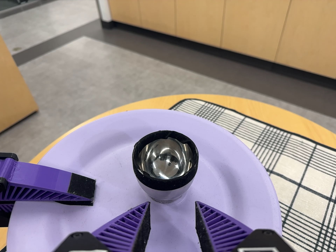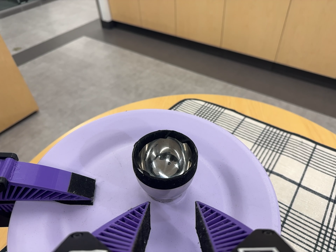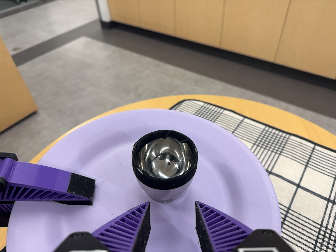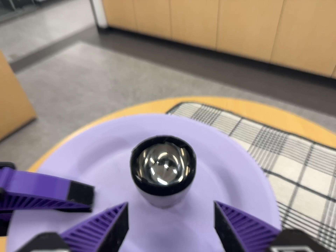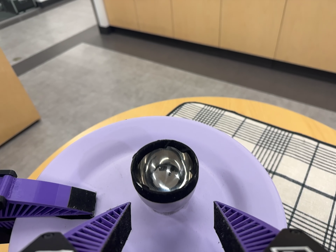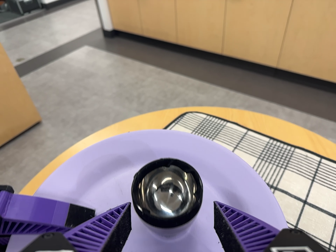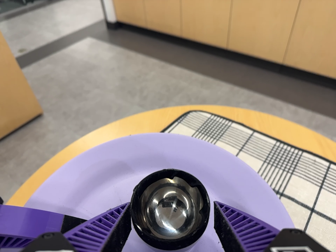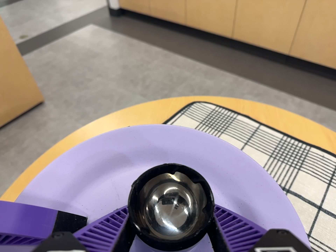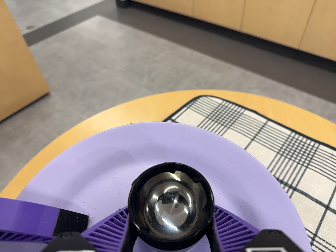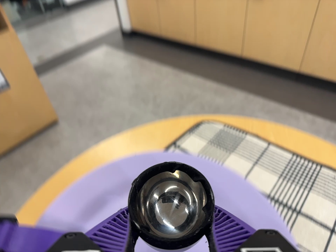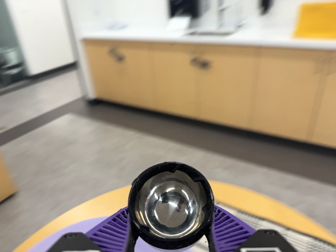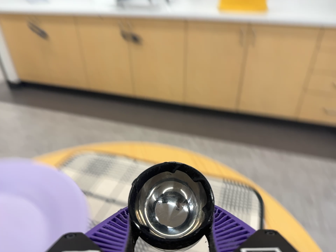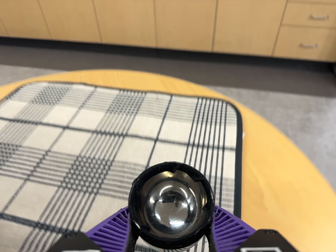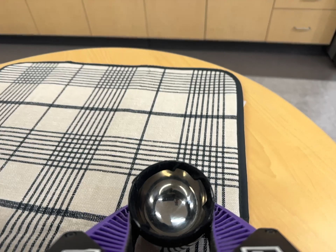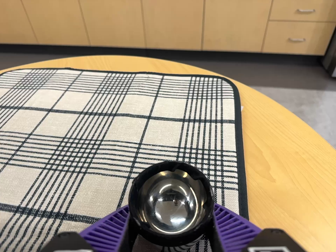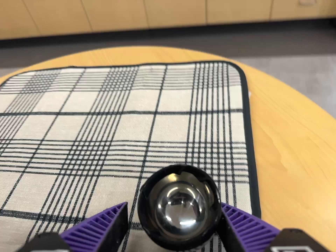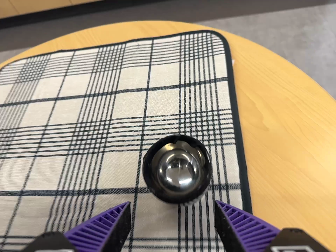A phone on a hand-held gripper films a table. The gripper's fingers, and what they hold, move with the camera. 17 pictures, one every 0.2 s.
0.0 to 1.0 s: The camera shifts only a little, or ends up much as it began.
1.0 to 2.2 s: The scene slides to the left, as the camera pans about 15 degrees to its right. It travels to its right, about 10 cm, so close, fixed things drift to the left. Its aim tips toward the top of its view by about 10 degrees, and the scene shifts downward.
2.2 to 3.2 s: The camera travels toward the bottom of its view and forward, about 12 cm, so close, fixed things drift upward. Its aim tips toward the bottom of its view by about 20 degrees, and the scene shifts upward. It rolls about its line of sight by about 20 degrees, and the scene rotates counterclockwise.
The film runs forward here.
